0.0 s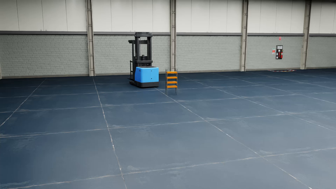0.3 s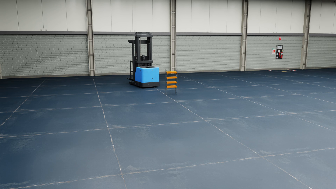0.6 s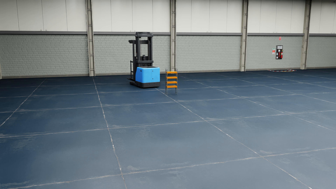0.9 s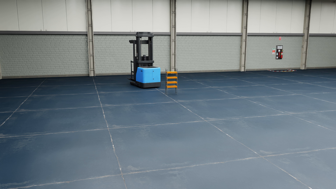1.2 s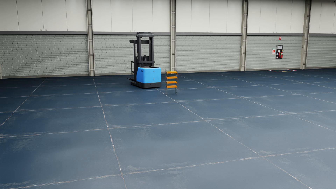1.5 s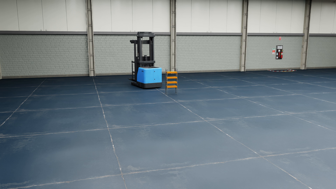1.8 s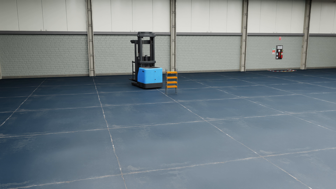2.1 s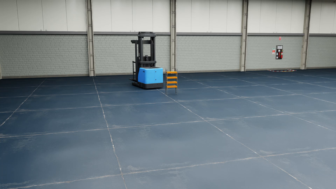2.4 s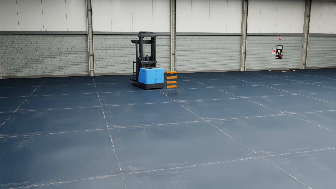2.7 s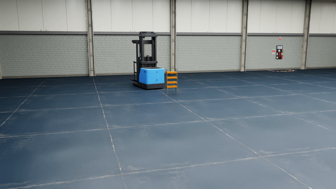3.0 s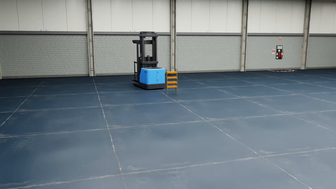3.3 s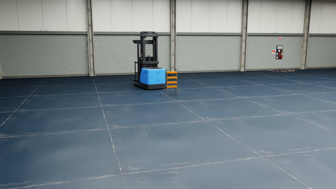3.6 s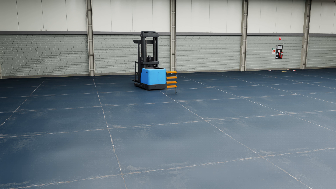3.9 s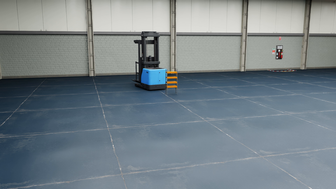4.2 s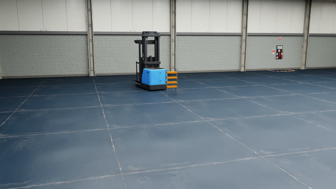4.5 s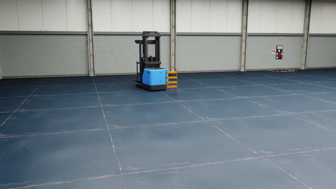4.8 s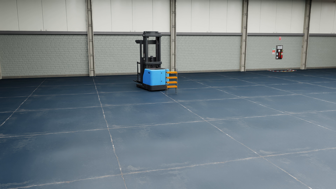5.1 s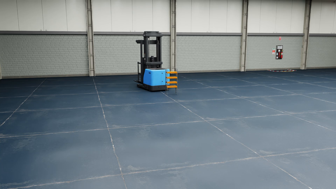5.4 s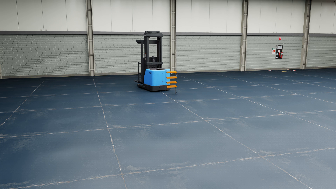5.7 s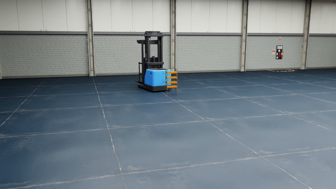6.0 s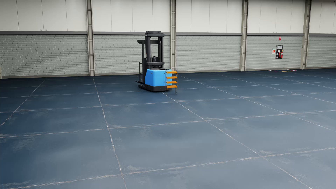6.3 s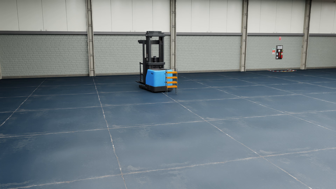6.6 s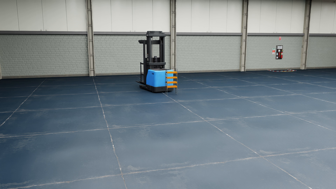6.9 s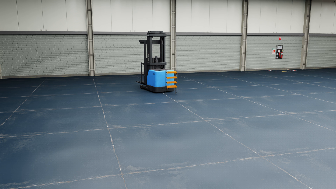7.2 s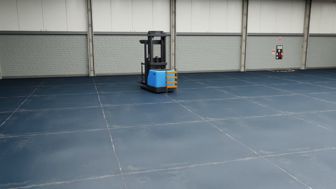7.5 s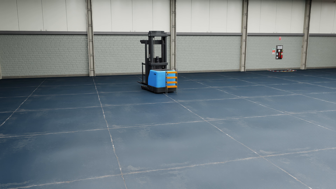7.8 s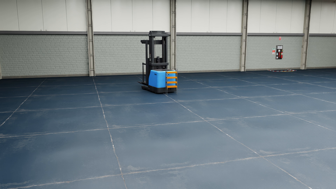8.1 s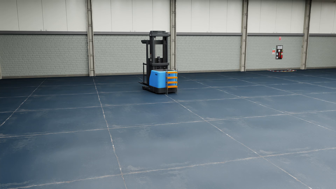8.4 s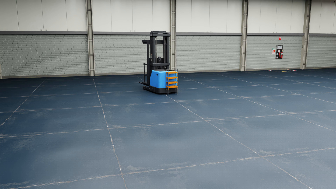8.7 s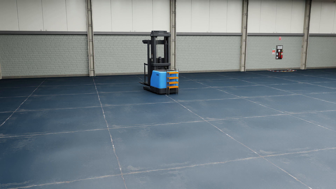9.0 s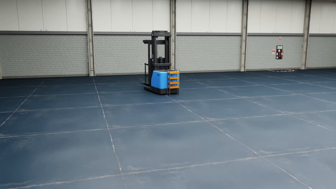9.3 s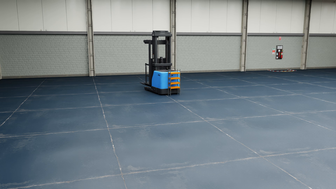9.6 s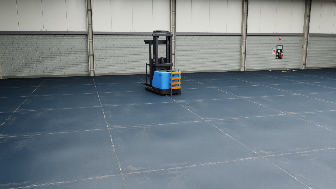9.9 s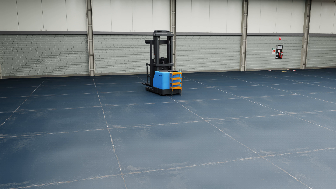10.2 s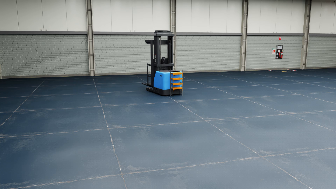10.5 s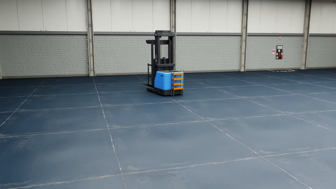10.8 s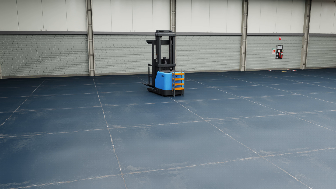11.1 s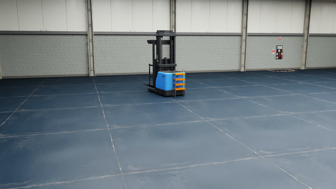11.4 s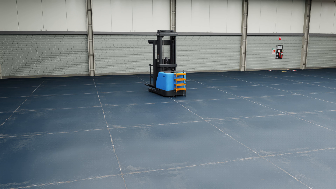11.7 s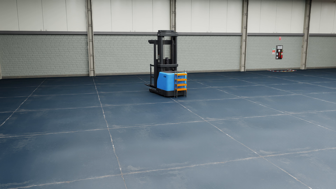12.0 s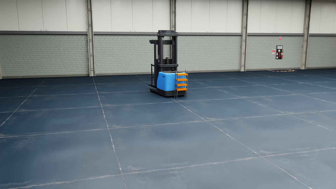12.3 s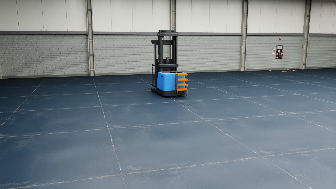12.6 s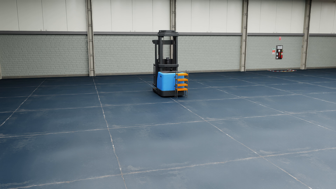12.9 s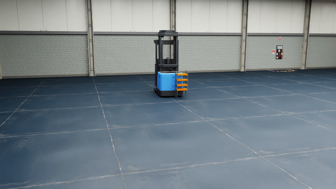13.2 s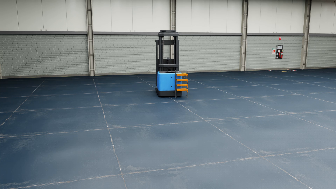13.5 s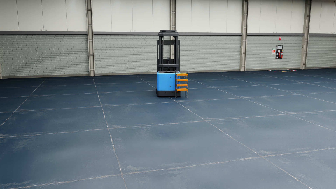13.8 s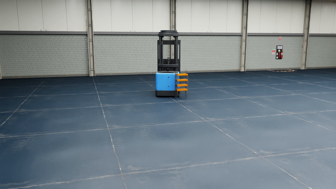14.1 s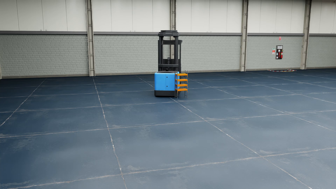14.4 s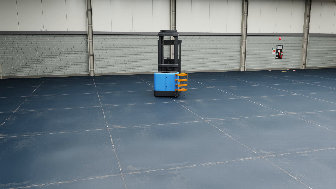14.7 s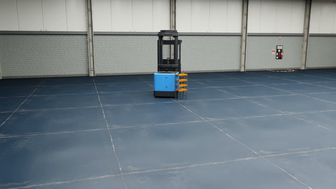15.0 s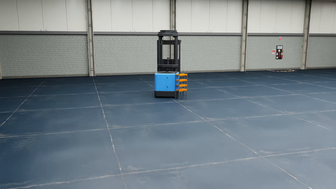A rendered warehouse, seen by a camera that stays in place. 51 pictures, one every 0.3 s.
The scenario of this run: A forklift runs into an object in its way.
